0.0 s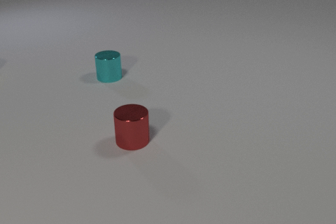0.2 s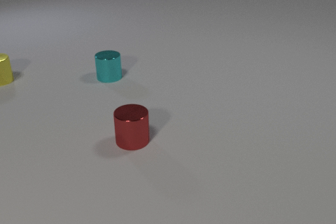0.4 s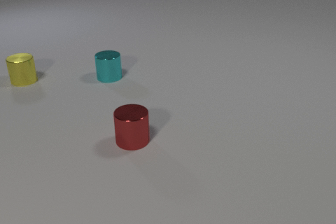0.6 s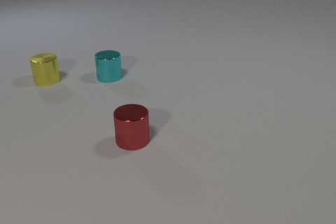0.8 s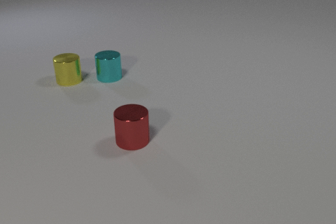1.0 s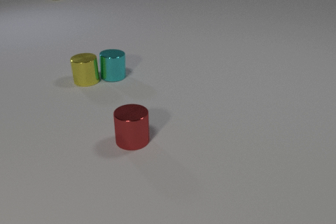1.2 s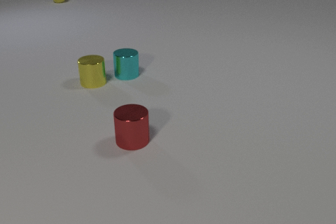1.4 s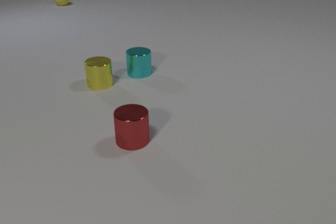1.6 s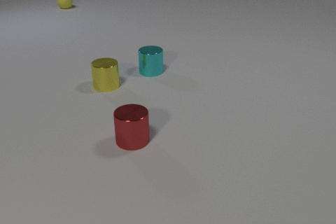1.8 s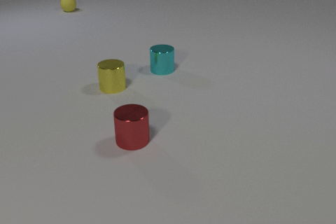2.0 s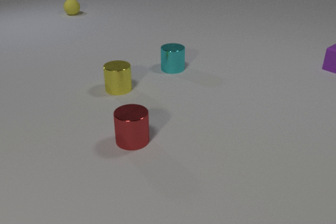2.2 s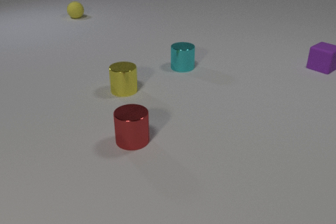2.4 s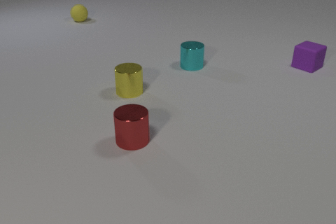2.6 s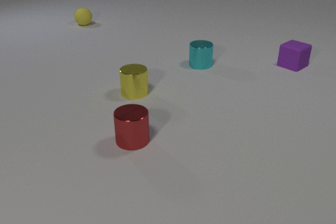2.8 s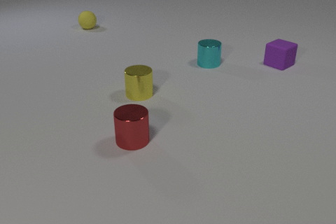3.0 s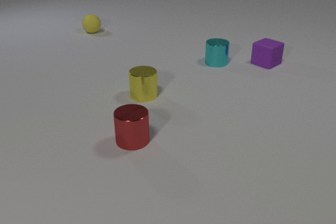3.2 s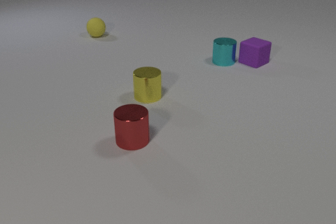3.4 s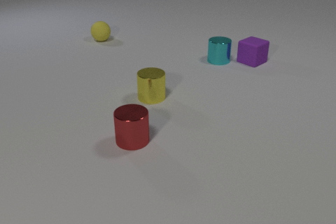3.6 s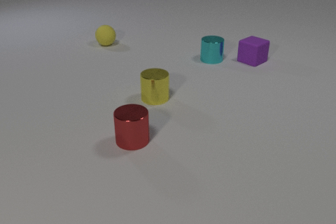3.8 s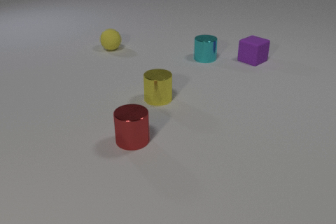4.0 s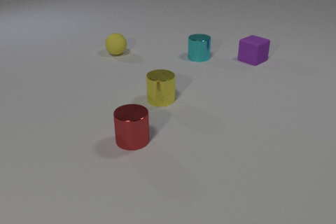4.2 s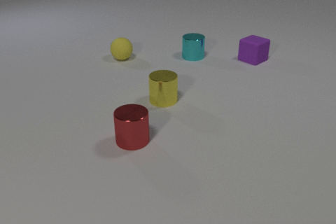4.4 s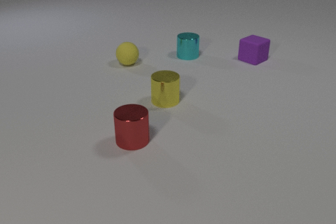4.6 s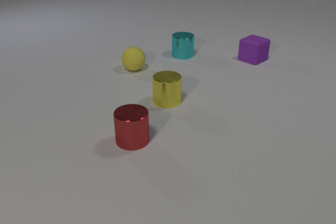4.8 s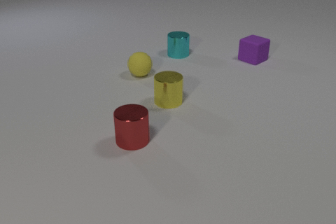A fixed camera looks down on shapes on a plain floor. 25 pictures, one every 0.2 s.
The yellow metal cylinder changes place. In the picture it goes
to the right.
The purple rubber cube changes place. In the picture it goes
to the left.
0.0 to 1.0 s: The yellow metal cylinder comes in at the left edge, slides to the right. The yellow rubber sphere comes in at the top edge. The yellow metal cylinder and the cyan metal cylinder collide.
1.0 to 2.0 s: The yellow metal cylinder slides to the right and toward the camera. The cyan metal cylinder slides to the right. The yellow rubber sphere rolls toward the camera. The purple rubber cube comes in at the right edge, slides to the left.
2.0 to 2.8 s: The yellow metal cylinder slides to the right and toward the camera. The cyan metal cylinder slides to the right and away from the camera. The yellow rubber sphere rolls toward the camera. The purple rubber cube slides to the left.
2.8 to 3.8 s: The yellow metal cylinder slides to the right and toward the camera. The cyan metal cylinder slides away from the camera. The yellow rubber sphere rolls toward the camera. The purple rubber cube slides to the left. The cyan metal cylinder and the purple rubber cube collide.
3.8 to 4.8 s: The yellow metal cylinder slides to the right. The cyan metal cylinder slides to the left. The yellow rubber sphere rolls toward the camera.
How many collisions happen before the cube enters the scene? 1.
What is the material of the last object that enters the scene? rubber.
How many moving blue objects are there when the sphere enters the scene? 0.
